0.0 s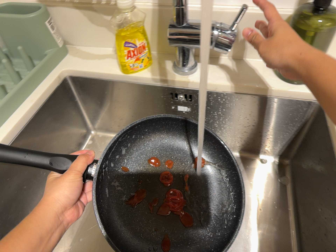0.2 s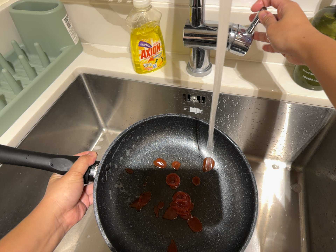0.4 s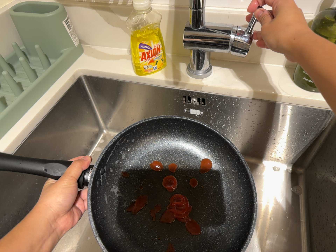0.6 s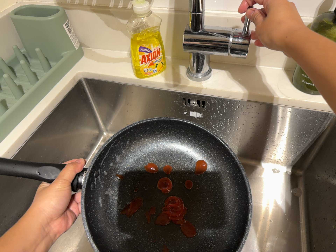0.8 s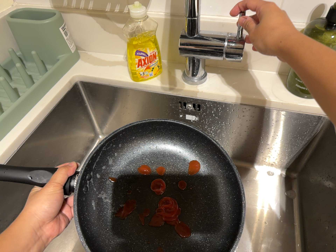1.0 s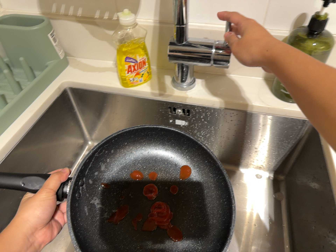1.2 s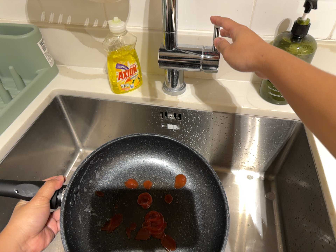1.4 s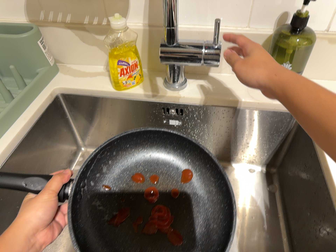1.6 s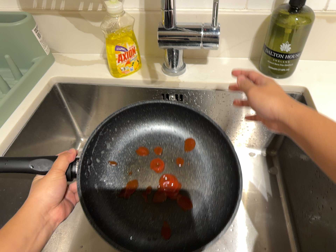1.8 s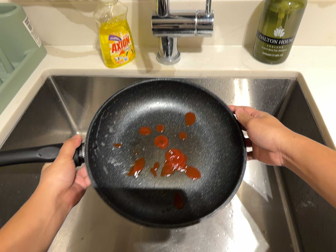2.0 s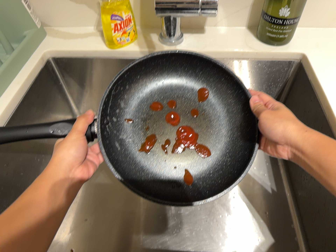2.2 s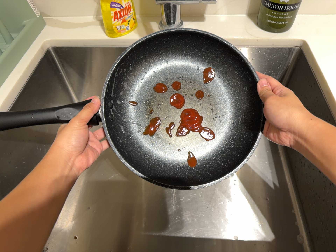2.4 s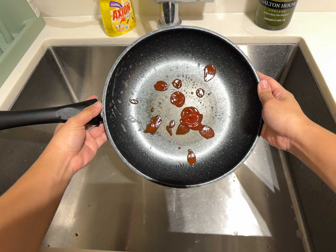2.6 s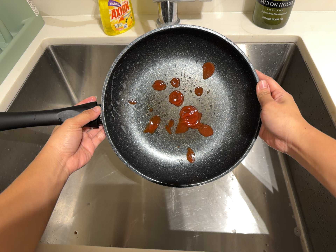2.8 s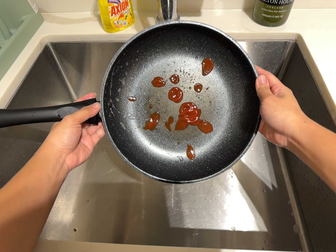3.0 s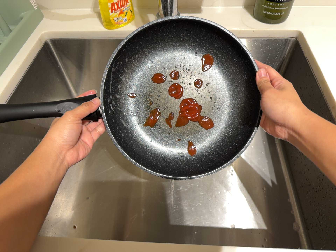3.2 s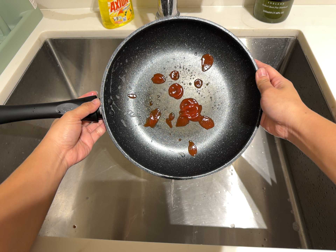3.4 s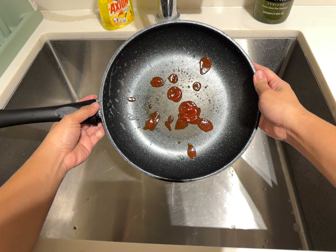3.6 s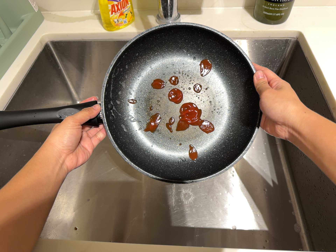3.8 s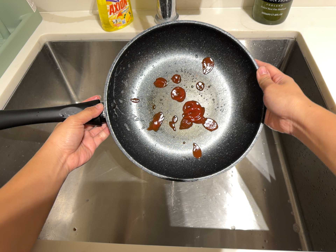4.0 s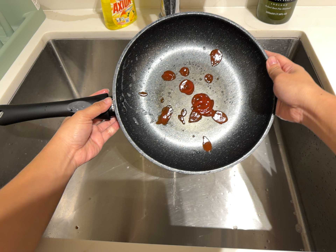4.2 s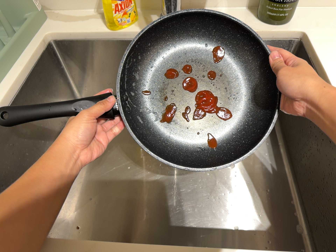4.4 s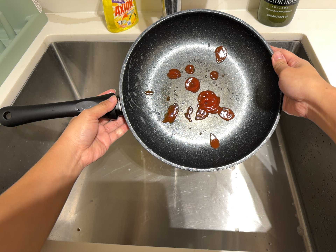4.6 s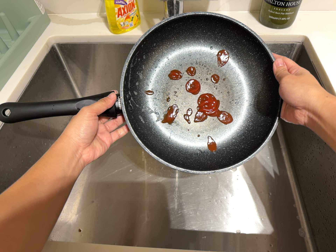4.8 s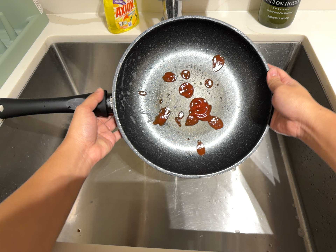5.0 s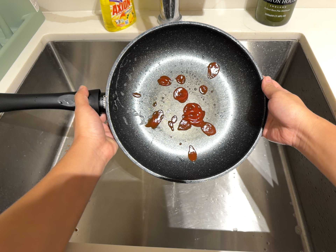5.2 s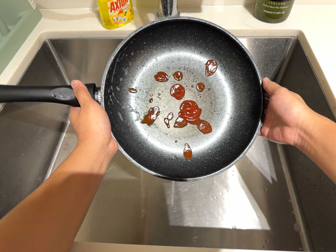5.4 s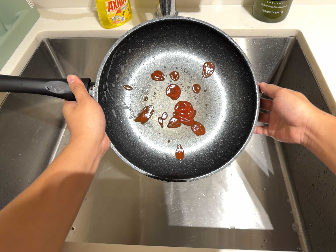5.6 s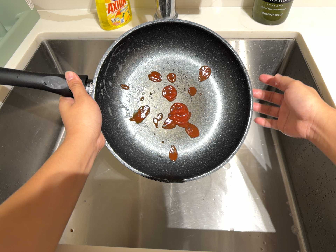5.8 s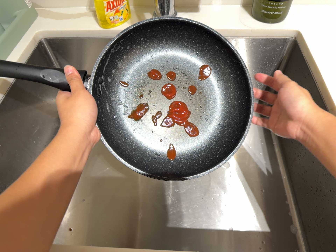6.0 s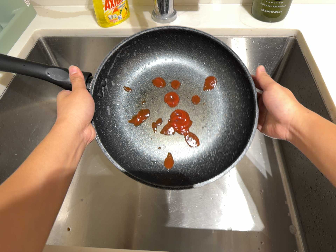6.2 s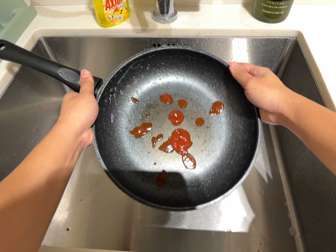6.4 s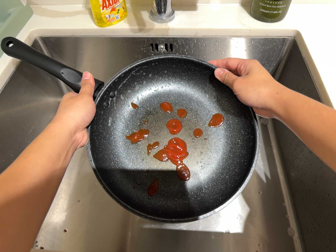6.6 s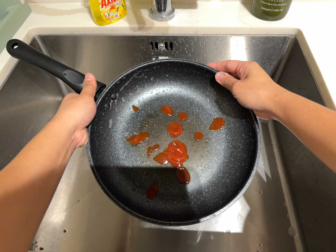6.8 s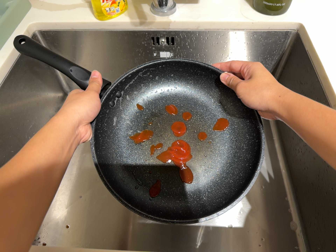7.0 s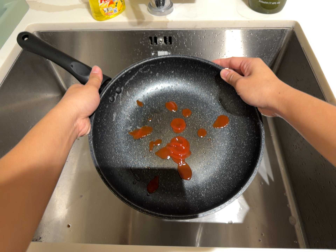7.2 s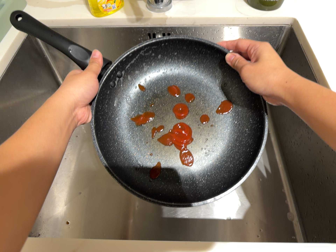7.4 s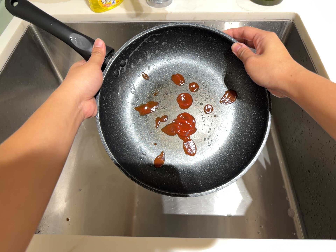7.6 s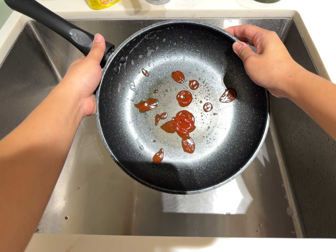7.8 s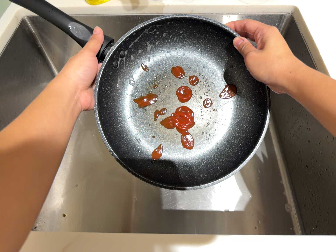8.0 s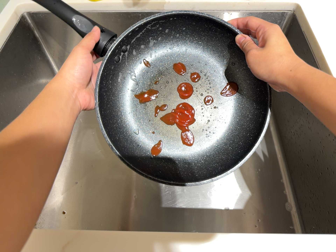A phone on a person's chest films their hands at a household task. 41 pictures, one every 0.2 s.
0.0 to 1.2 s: The camera shifts only a little, or ends up much as it began.
1.2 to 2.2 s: The camera travels toward the bottom of its view, about 8 cm, so close, fixed things drift upward.
2.2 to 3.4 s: The camera shifts only a little, or ends up much as it began.
3.4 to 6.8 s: The camera shifts only a little, or ends up much as it began.
6.8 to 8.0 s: The camera shifts only a little, or ends up much as it began.
The film runs backward here.
